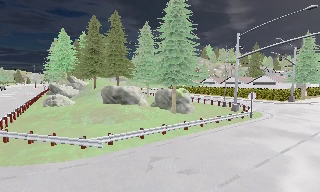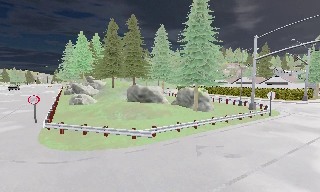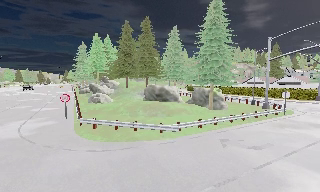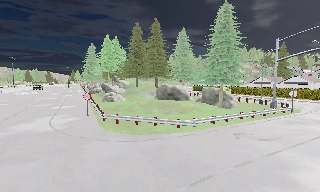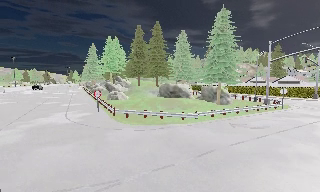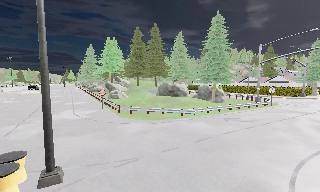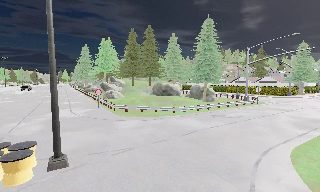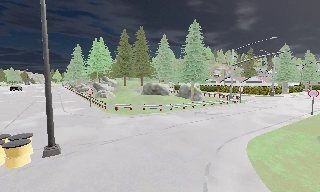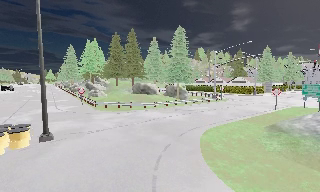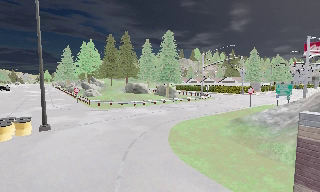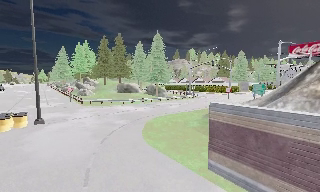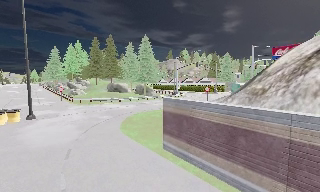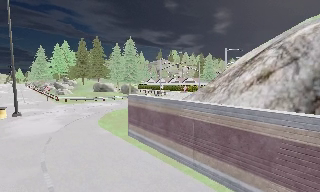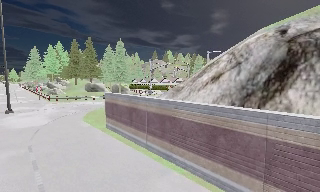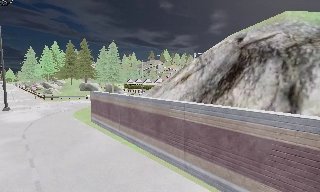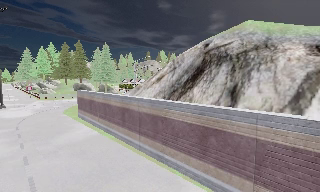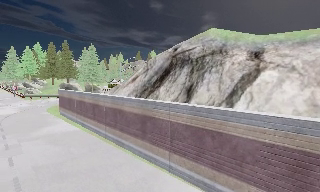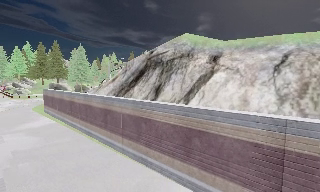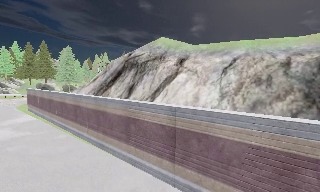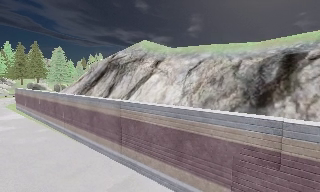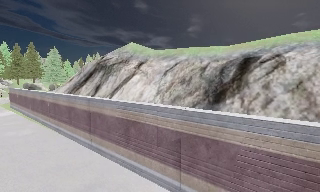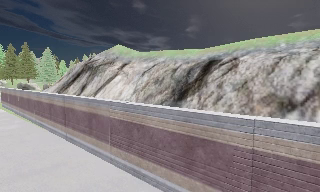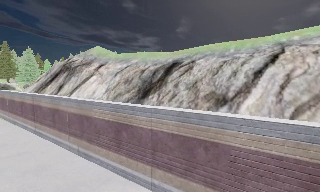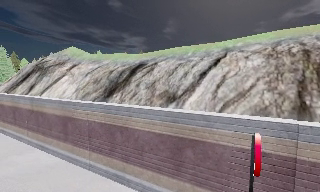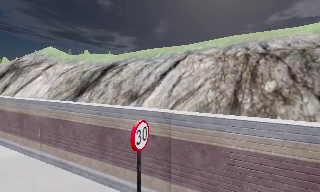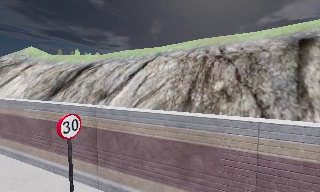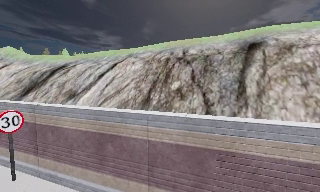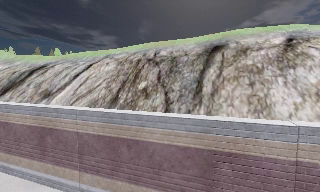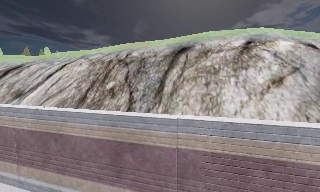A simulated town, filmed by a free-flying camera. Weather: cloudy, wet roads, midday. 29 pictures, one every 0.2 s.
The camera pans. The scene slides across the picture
to the left.
The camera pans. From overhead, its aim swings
clockwise.
0.0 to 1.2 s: The camera travels backward and to its left, about 9 m, so what stands in front gets smaller.
1.2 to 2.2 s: The camera travels backward and to its right, about 10 m, so what stands in front gets smaller.
2.2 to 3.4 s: The scene slides to the left, as the camera pans about 10 degrees to its right. It travels backward and to its right, about 14 m, so what stands in front gets smaller.
3.4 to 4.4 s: The camera travels to its right and backward, about 11 m, so close, fixed things drift to the left.
4.4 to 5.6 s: The camera pans to its right, which is clockwise from overhead, by about 15 degrees. It travels to its right and backward, about 12 m, so close, fixed things drift to the left.
The film runs backward here.
